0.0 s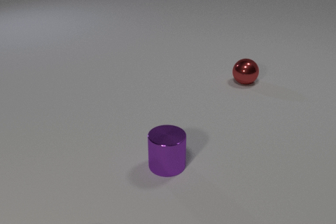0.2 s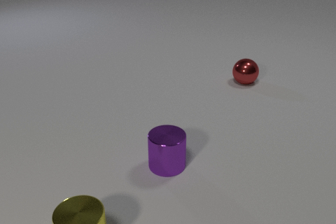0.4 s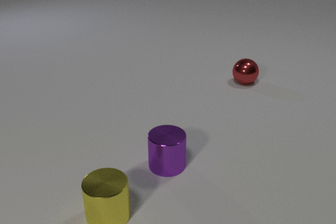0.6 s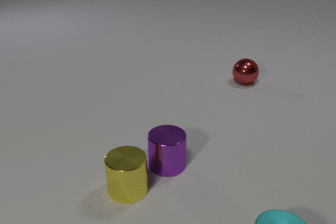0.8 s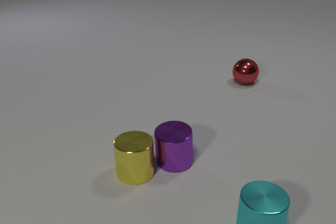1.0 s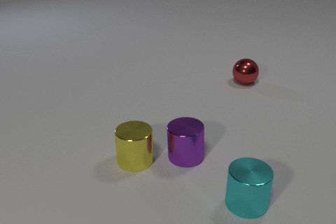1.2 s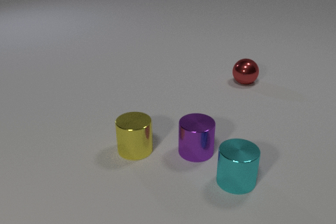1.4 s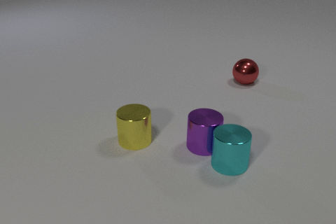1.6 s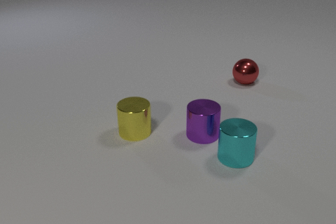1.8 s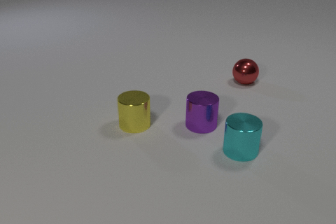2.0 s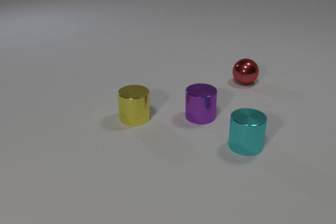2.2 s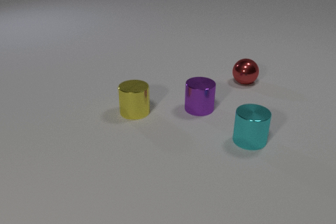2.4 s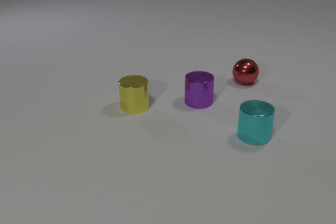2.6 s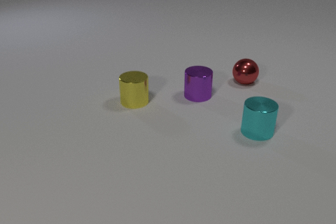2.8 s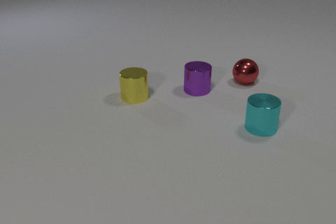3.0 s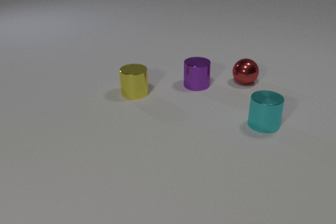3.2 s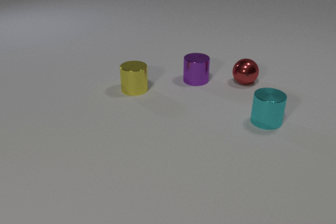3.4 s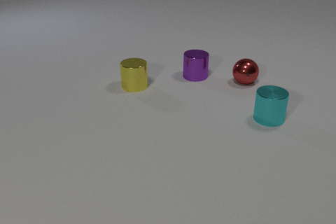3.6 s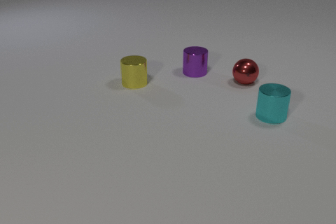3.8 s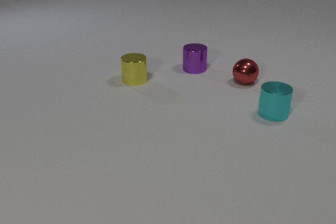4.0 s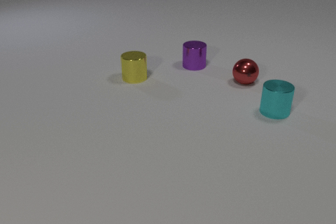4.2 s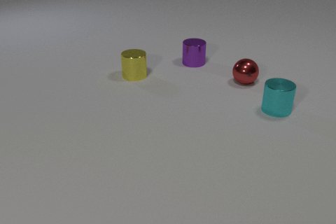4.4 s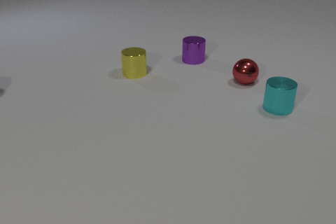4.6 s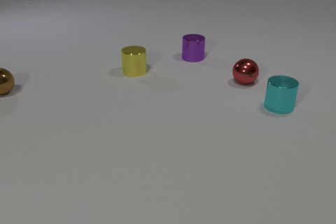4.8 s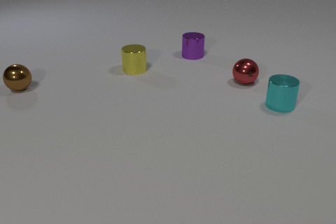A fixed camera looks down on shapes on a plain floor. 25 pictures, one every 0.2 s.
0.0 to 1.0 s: The yellow metal cylinder comes in at the bottom edge, slides away from the camera and to the right. The purple metal cylinder slides to the right and away from the camera. The cyan metal cylinder comes in at the bottom edge, slides away from the camera and to the left. The yellow metal cylinder and the purple metal cylinder collide.
1.0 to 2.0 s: The yellow metal cylinder slides away from the camera. The purple metal cylinder slides away from the camera. The cyan metal cylinder slides away from the camera. The purple metal cylinder and the cyan metal cylinder collide.
2.0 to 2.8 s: The yellow metal cylinder slides away from the camera. The purple metal cylinder slides away from the camera. The cyan metal cylinder slides away from the camera.
2.8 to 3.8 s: The yellow metal cylinder slides away from the camera. The purple metal cylinder slides away from the camera. The cyan metal cylinder slides away from the camera.
3.8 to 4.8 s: The yellow metal cylinder slides away from the camera. The purple metal cylinder slides away from the camera. The cyan metal cylinder slides away from the camera. The brown metal sphere comes in at the left edge, rolls to the right.
How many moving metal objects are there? 4.
Are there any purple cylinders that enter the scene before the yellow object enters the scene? no.
What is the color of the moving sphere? brown.
